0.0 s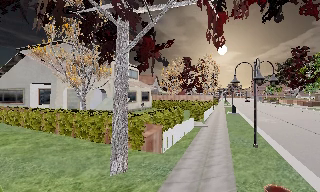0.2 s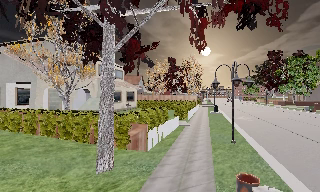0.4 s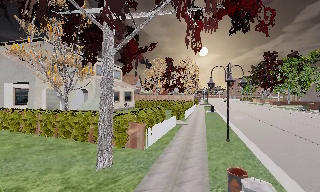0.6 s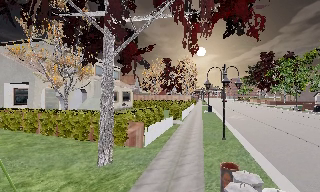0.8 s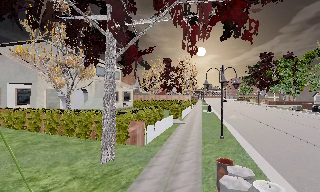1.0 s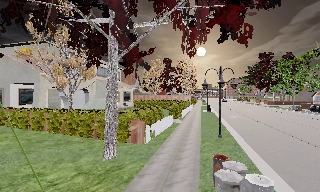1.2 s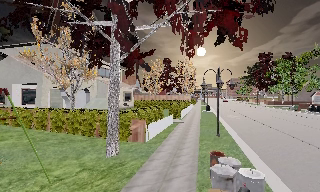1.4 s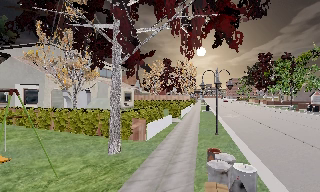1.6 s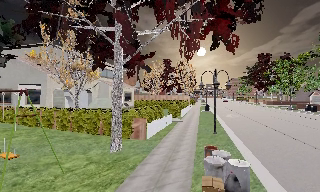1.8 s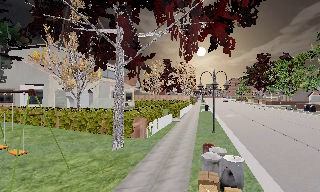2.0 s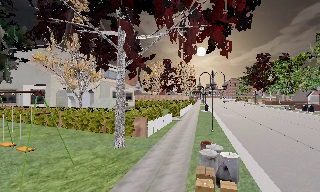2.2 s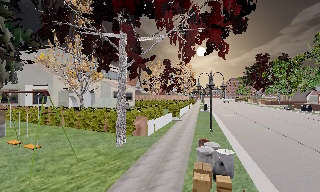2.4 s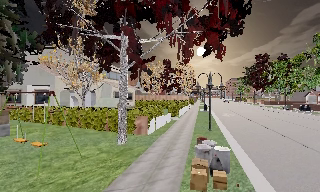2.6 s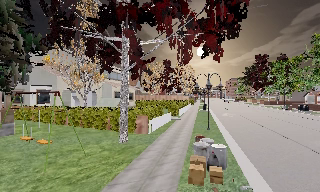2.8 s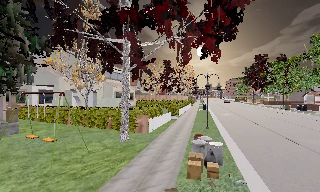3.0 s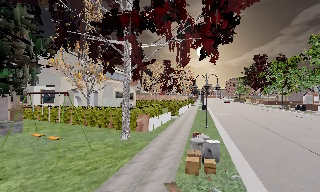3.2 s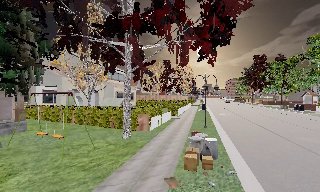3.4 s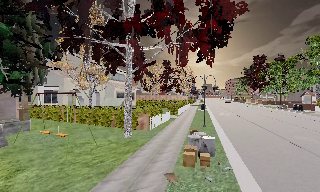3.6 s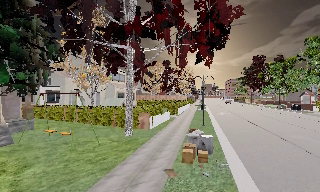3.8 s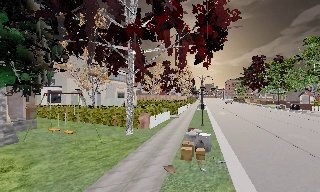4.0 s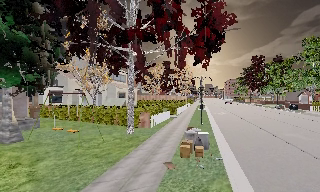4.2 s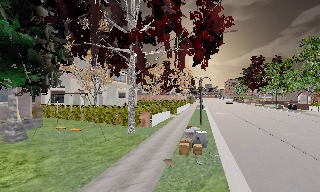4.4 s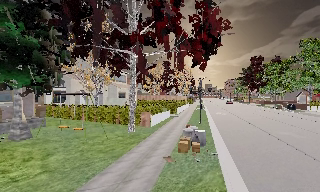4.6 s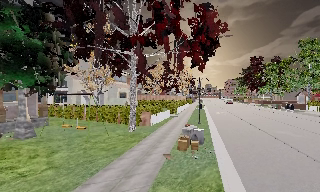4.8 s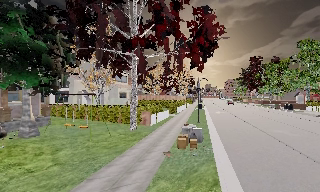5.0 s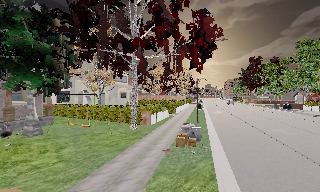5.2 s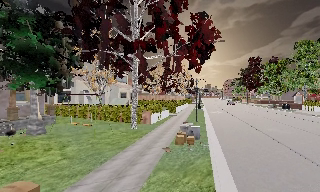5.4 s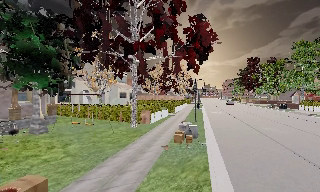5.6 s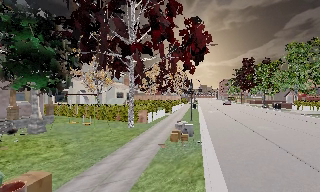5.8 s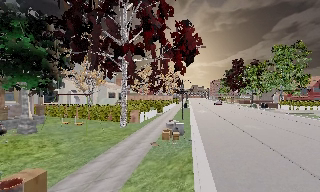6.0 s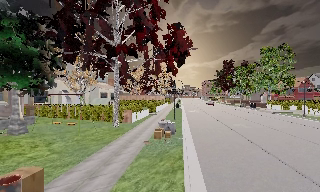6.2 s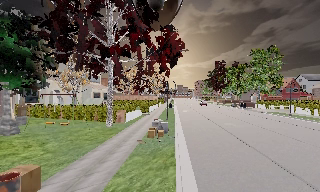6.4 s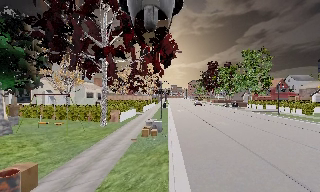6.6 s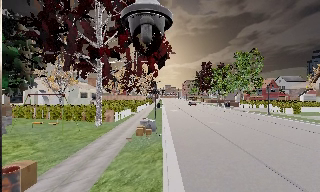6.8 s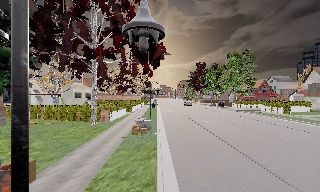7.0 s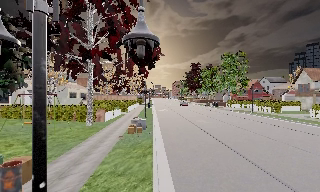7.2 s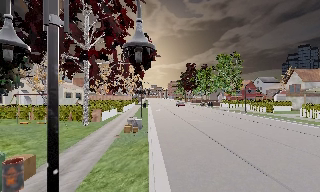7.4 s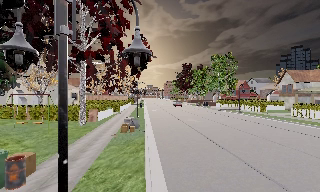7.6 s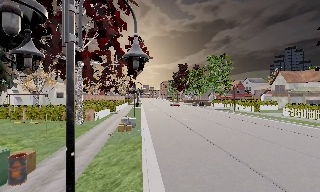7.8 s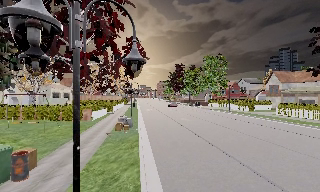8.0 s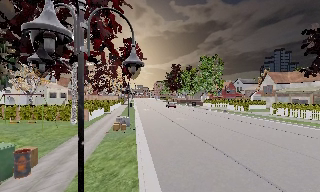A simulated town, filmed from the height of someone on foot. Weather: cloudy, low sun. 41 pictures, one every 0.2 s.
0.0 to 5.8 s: The camera pans to its right, which is clockwise from overhead, by about 10 degrees. It travels backward, about 9 m, so what stands in front gets smaller.
5.8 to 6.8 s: The camera swings to its right by about 10 degrees, and the scene slides to the left. It travels backward, about 1.5 m, so what stands in front gets smaller.
6.8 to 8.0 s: The camera travels backward, about 2 m, so what stands in front gets smaller.
The film runs backward here.
